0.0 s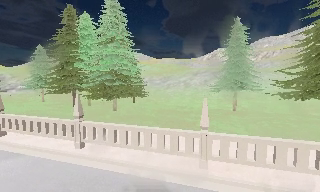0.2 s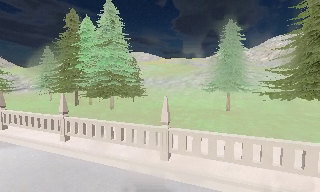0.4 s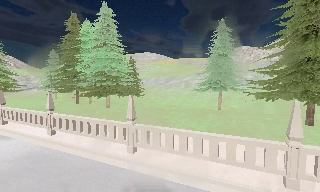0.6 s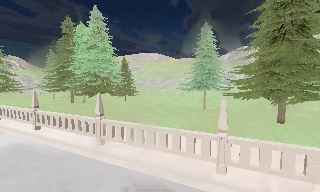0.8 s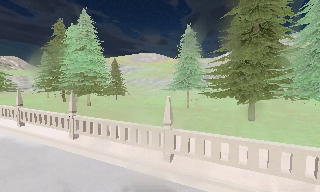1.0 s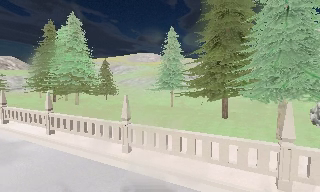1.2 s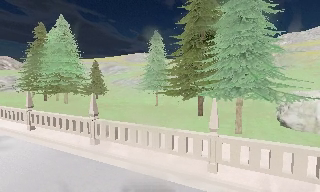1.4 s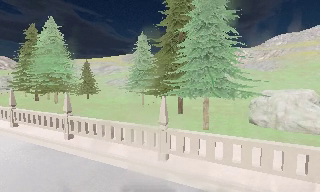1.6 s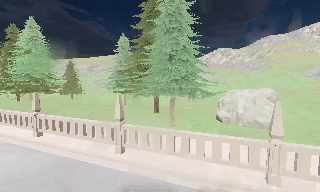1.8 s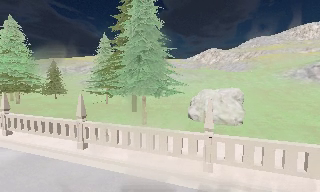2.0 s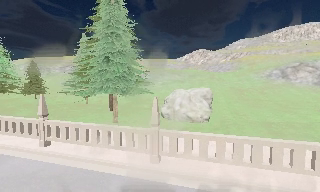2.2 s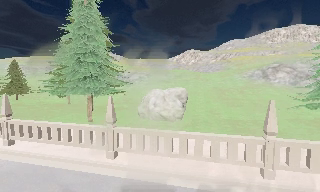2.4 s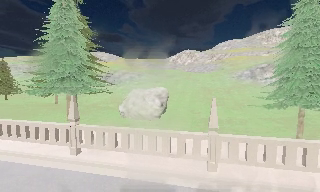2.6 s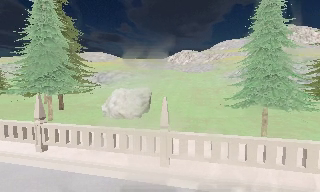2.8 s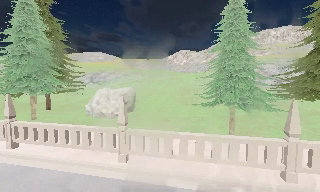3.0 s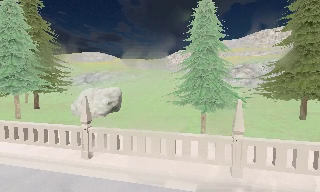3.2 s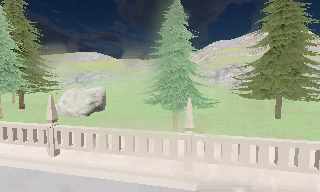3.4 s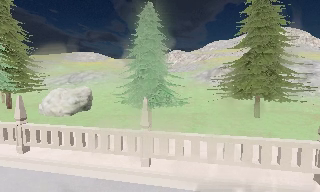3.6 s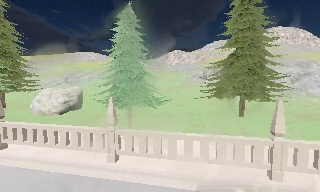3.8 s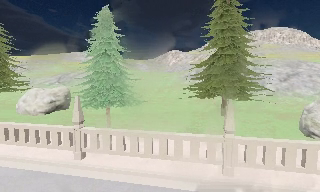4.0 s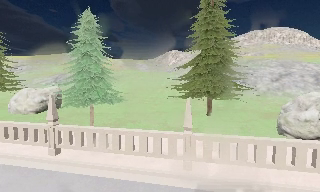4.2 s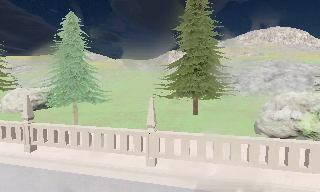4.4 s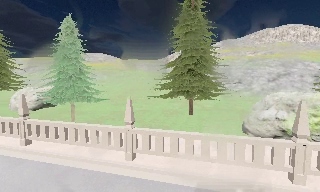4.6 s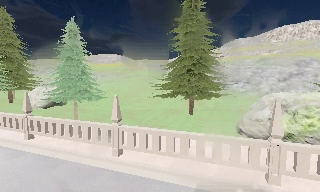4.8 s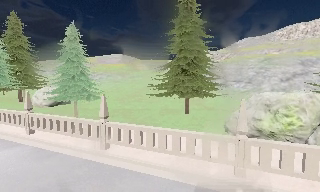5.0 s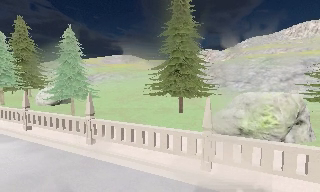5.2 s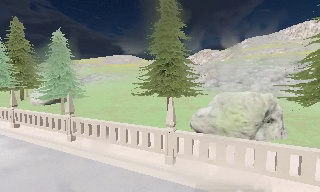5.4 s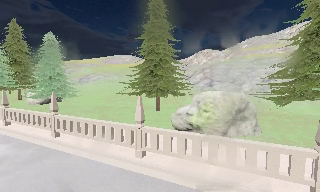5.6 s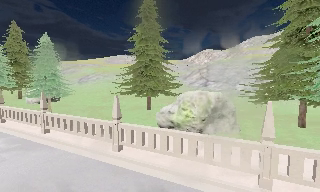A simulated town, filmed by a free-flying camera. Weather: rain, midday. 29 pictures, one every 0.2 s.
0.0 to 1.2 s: The camera travels to its right and backward, about 13 m, so close, fixed things drift to the left.
1.2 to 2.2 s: The scene slides to the left, as the camera pans about 10 degrees to its right. It travels to its right, about 9 m, so close, fixed things drift to the left.
2.2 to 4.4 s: The camera travels to its right, about 18 m, so close, fixed things drift to the left.
4.4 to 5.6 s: The camera pans to its left, which is counterclockwise from overhead, by about 10 degrees. It travels to its right, about 8 m, so close, fixed things drift to the left.
The film runs backward here.
